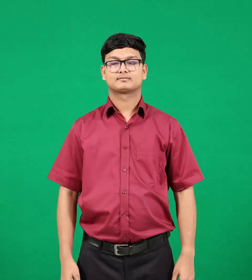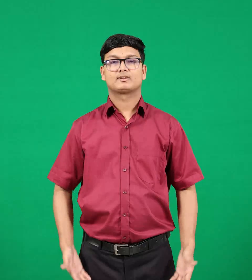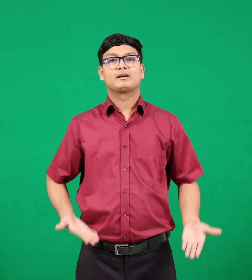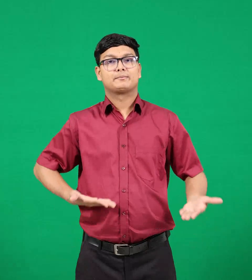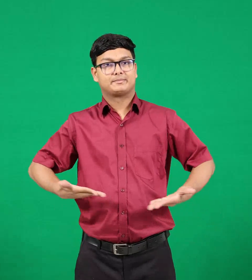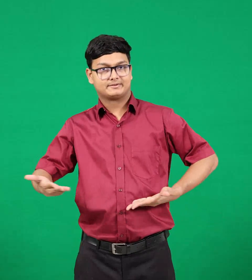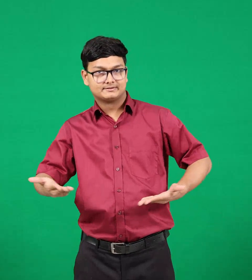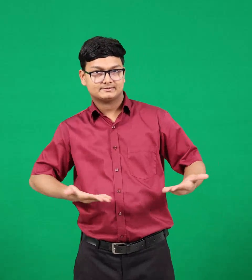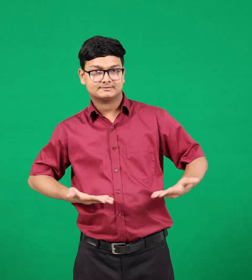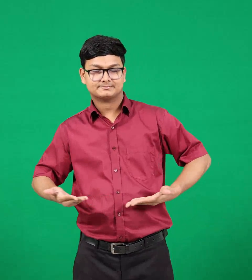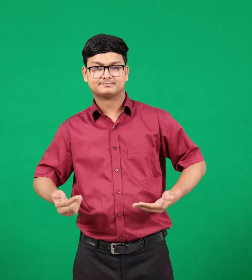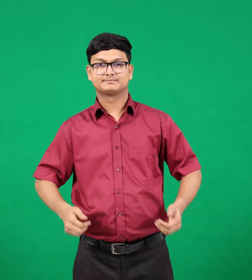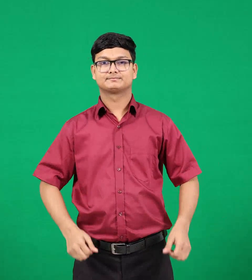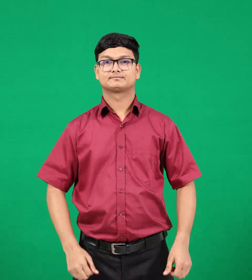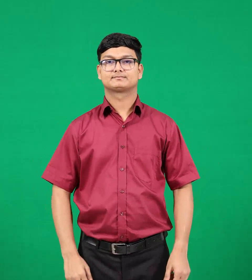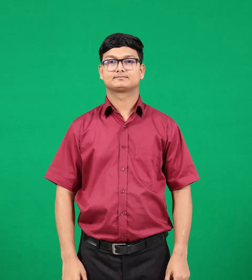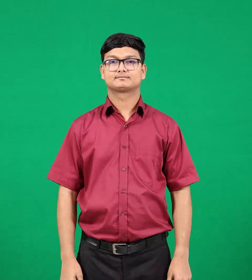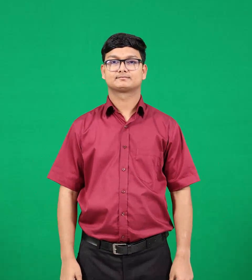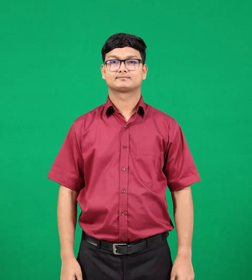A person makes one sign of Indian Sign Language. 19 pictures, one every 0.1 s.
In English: behavior
